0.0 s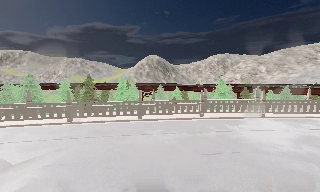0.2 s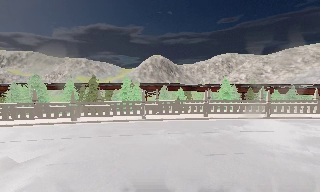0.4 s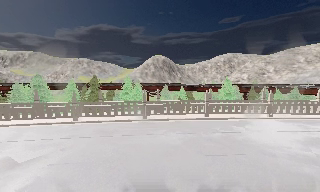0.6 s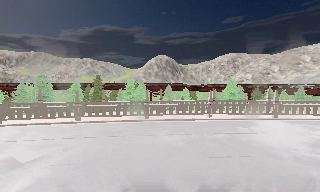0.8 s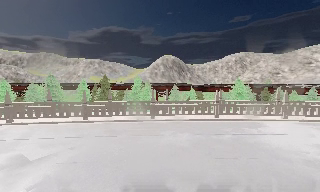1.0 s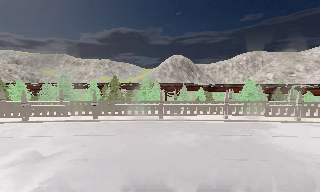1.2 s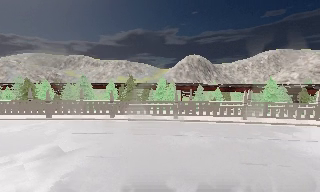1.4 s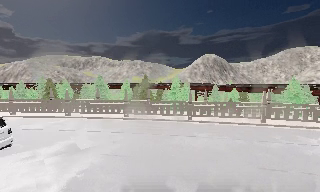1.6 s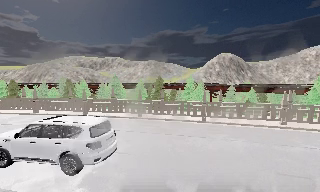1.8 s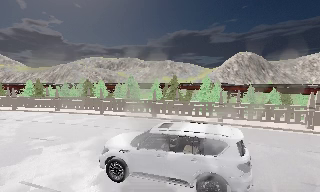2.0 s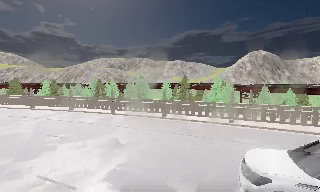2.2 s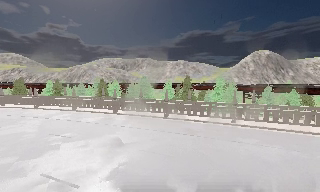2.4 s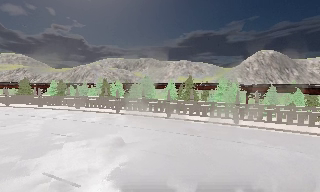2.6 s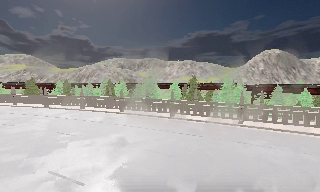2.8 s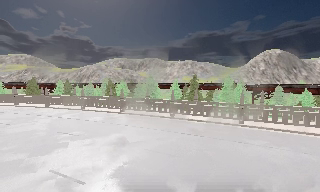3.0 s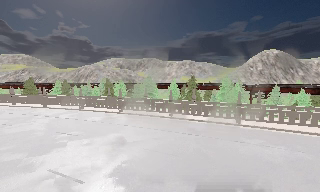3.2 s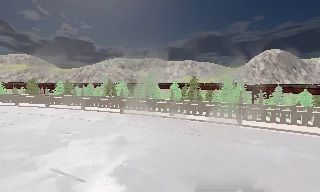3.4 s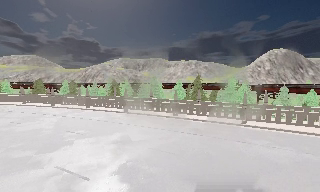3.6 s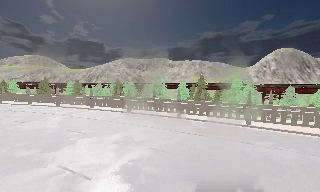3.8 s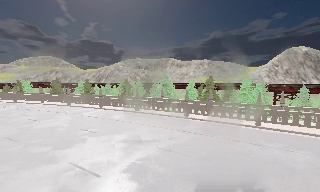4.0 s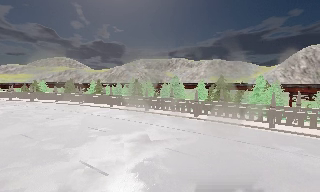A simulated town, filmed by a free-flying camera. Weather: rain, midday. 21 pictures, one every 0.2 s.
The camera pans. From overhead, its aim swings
counterclockwise.
The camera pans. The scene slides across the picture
to the right.
0.0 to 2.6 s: The camera swings to its left by about 35 degrees, and the scene slides to the right. It travels to its right, about 0.5 m.
2.6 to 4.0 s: The camera shifts only a little, or ends up much as it began.
The film runs backward here.
